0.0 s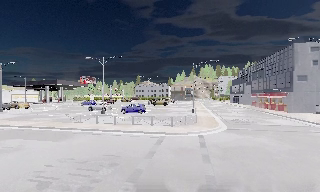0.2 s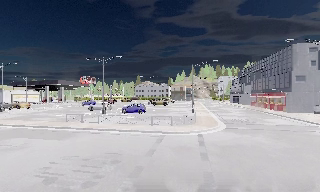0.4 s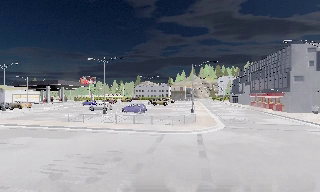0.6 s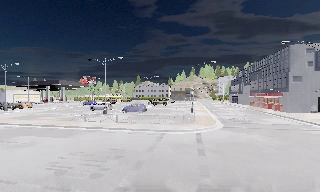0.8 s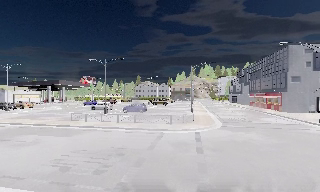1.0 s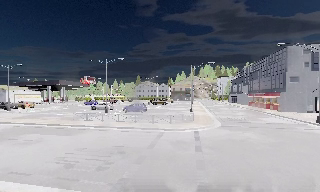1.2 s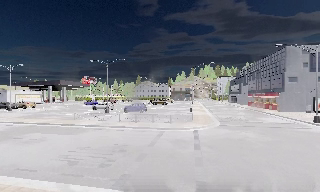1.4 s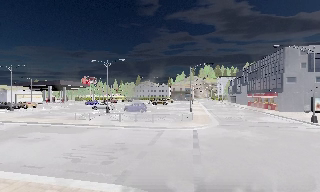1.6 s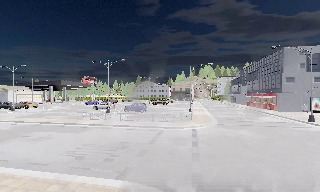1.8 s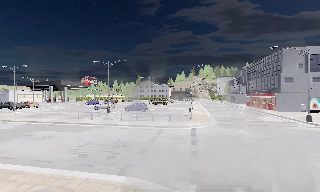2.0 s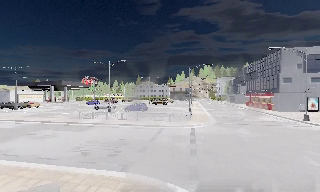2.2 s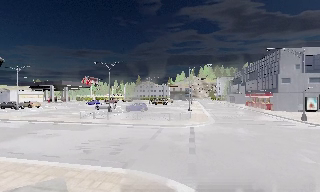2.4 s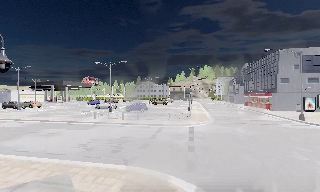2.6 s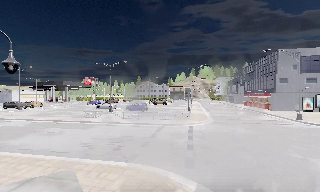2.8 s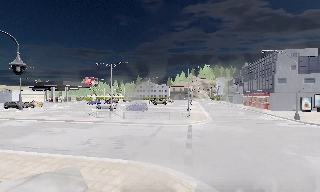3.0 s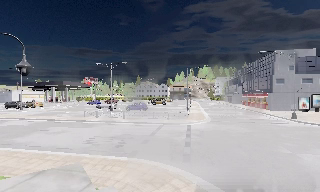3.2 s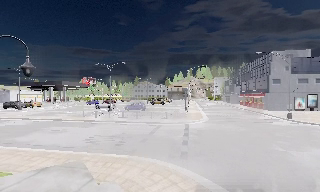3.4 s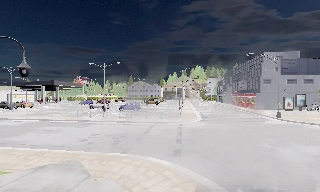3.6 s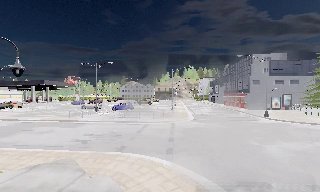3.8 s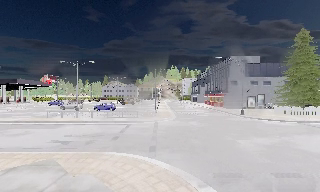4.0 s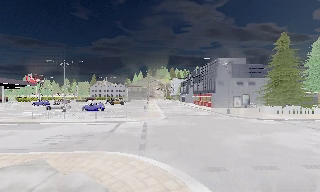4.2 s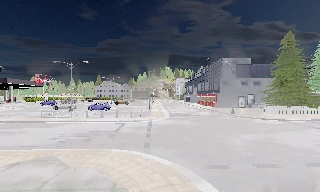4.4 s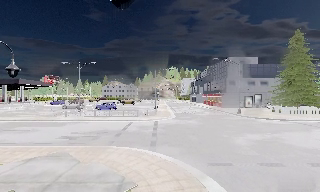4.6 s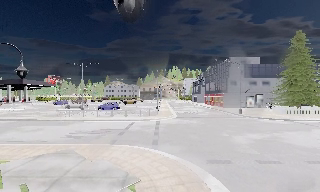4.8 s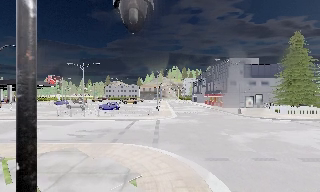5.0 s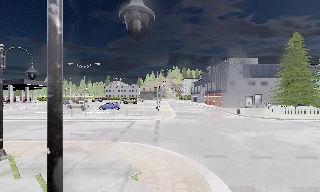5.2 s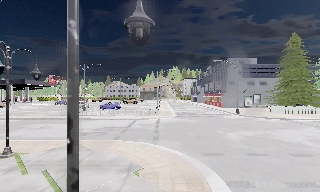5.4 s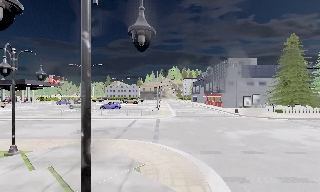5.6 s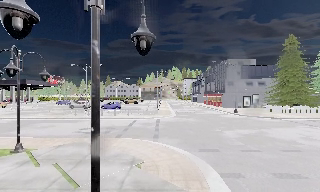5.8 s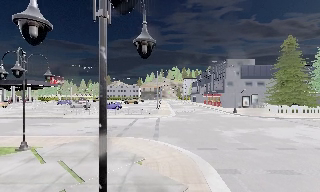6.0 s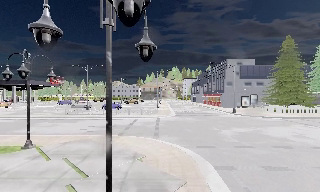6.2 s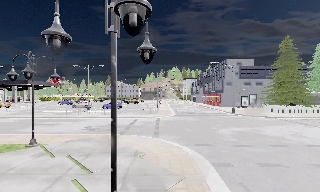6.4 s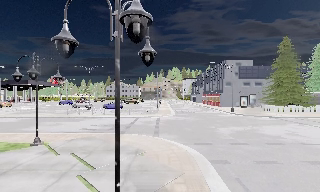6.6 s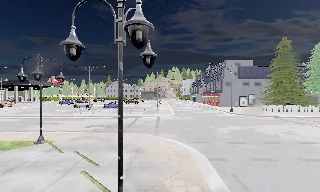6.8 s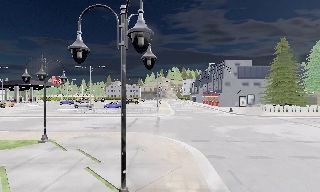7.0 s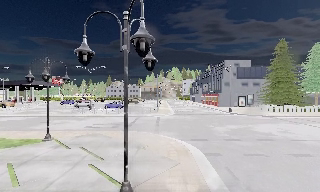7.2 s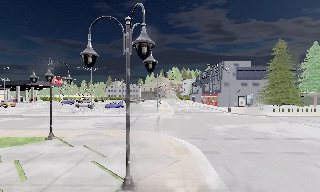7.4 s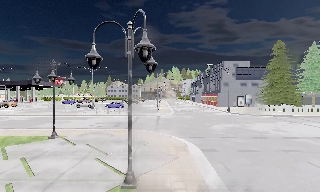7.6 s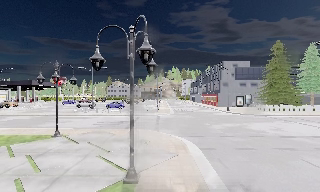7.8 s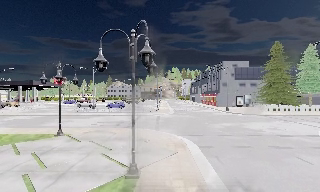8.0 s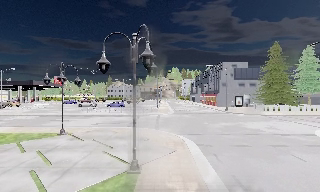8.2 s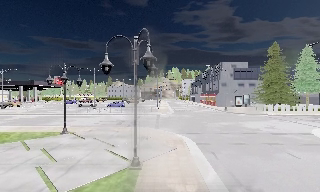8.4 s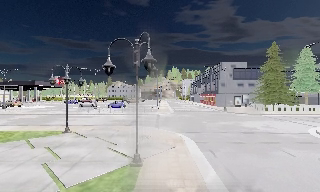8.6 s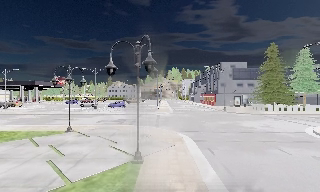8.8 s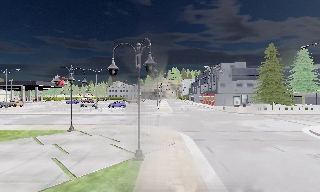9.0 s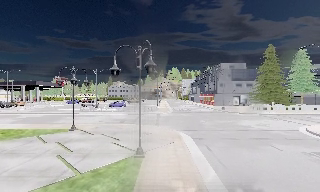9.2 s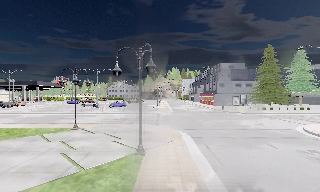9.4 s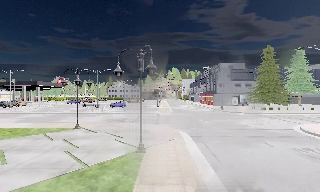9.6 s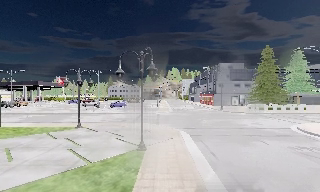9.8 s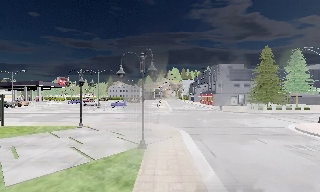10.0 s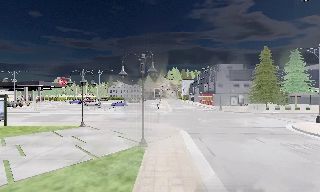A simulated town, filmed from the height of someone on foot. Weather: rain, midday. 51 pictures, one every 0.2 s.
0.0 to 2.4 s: The camera travels backward, about 3.5 m, so what stands in front gets smaller.
2.4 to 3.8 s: The scene slides to the left, as the camera pans about 10 degrees to its right. It travels backward, about 2 m, so what stands in front gets smaller.
3.8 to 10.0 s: The camera travels backward, about 8 m, so what stands in front gets smaller.
The film runs backward here.
